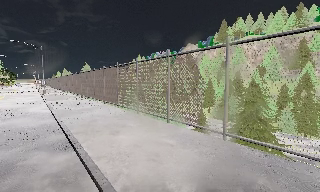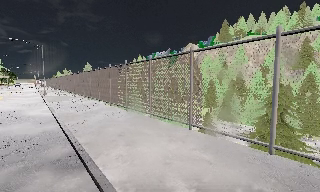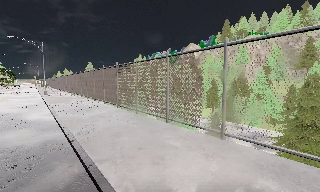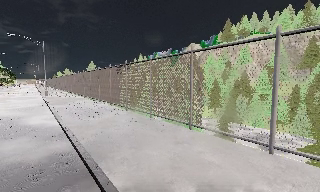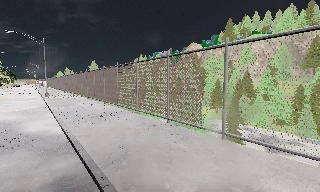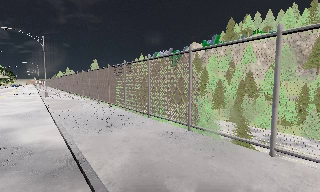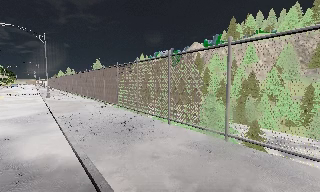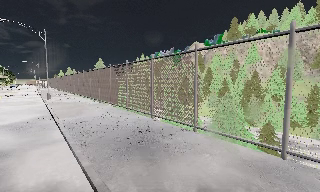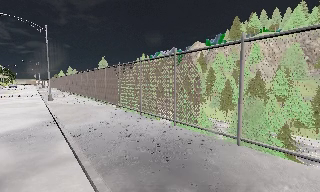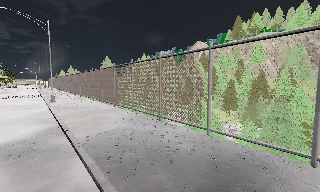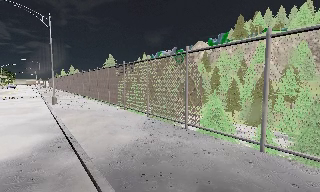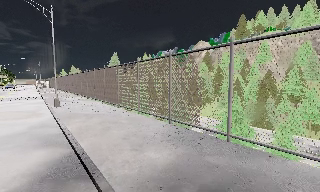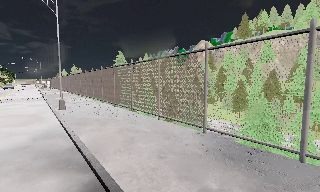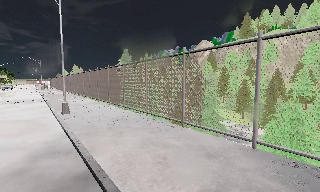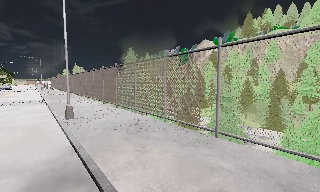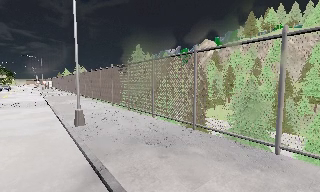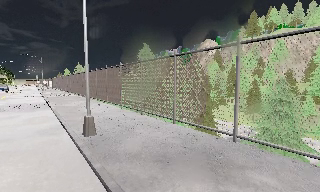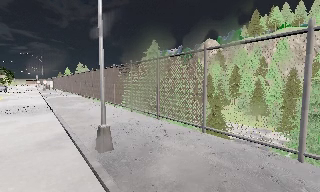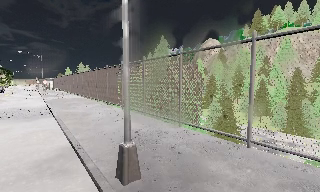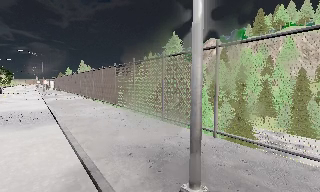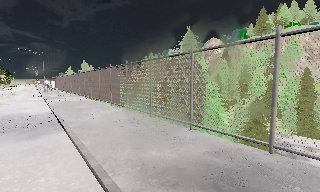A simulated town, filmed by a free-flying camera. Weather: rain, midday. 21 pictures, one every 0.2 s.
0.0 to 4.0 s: The camera travels forward and to its left, about 30 m, so what stands in front looms larger.
The film runs forward here.
